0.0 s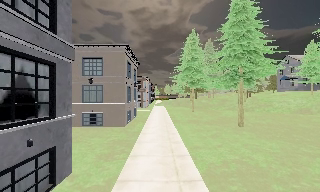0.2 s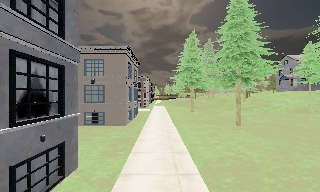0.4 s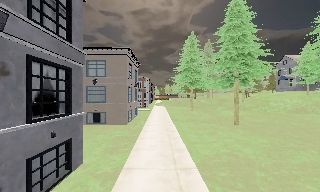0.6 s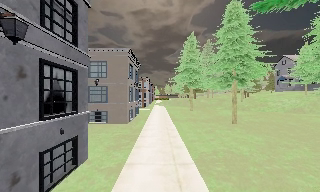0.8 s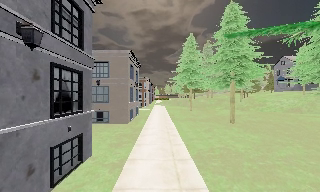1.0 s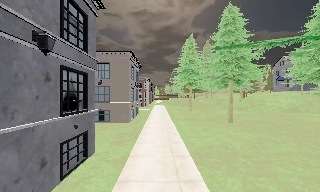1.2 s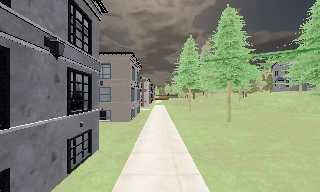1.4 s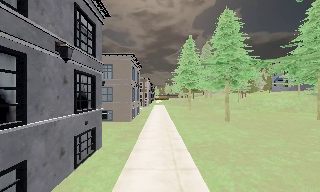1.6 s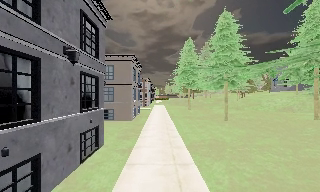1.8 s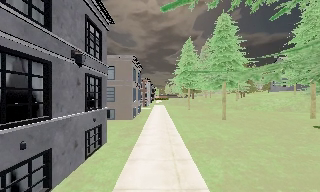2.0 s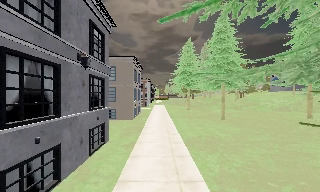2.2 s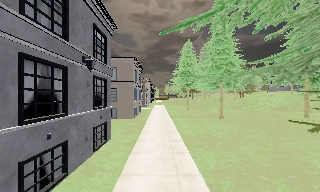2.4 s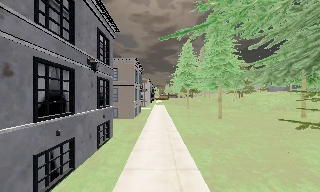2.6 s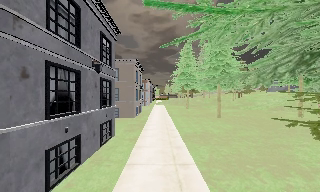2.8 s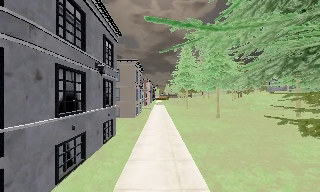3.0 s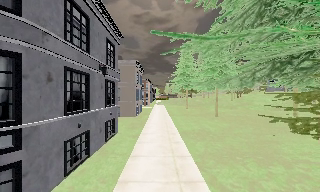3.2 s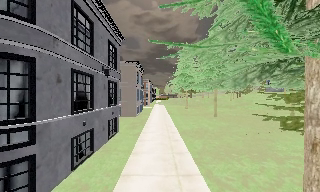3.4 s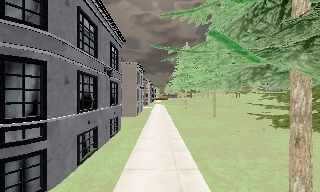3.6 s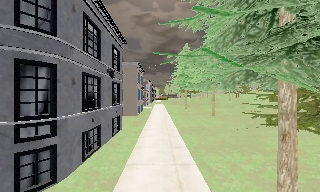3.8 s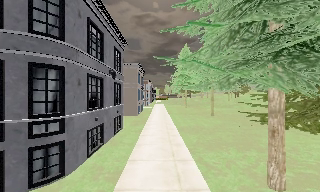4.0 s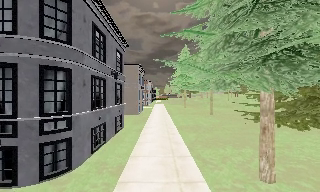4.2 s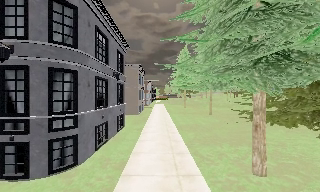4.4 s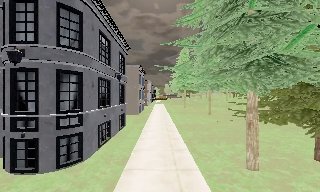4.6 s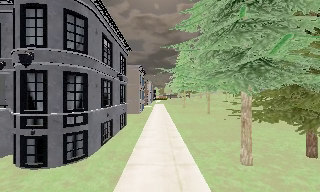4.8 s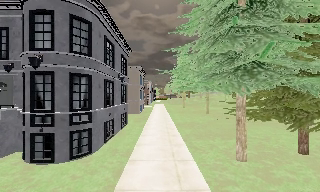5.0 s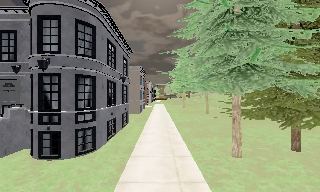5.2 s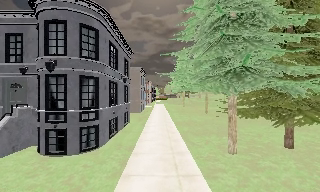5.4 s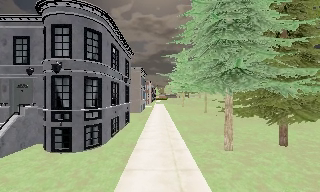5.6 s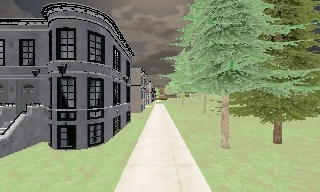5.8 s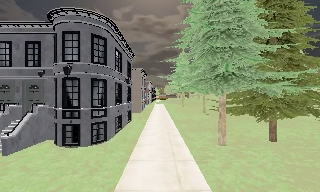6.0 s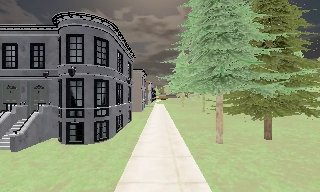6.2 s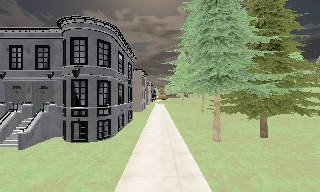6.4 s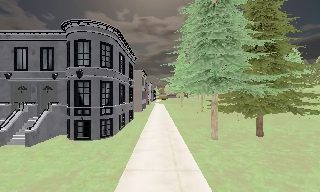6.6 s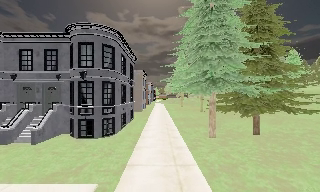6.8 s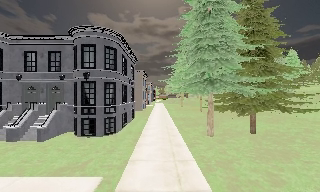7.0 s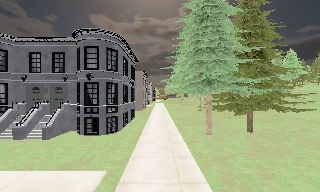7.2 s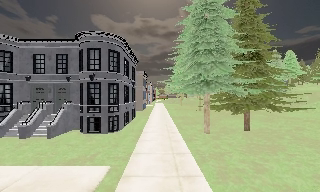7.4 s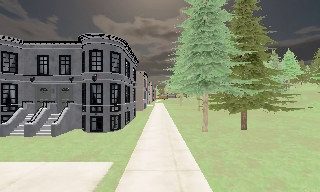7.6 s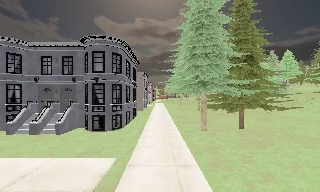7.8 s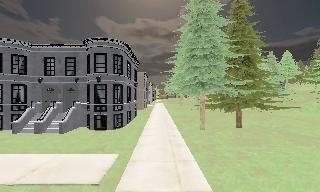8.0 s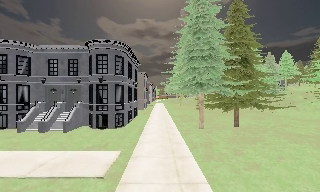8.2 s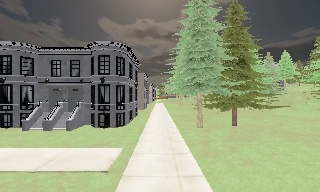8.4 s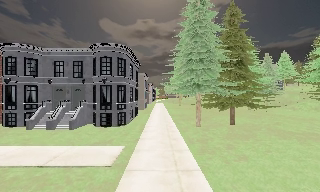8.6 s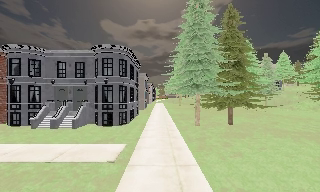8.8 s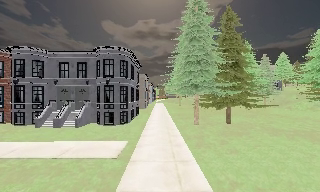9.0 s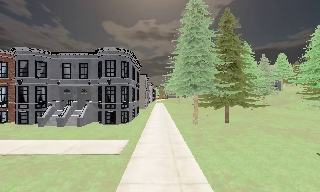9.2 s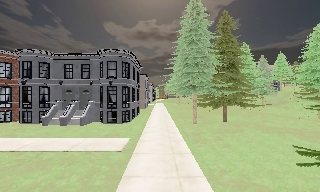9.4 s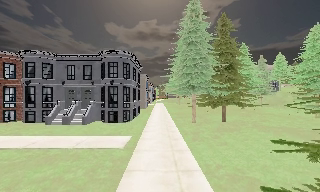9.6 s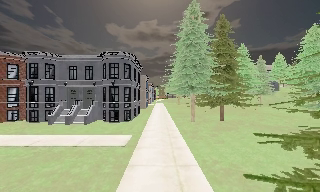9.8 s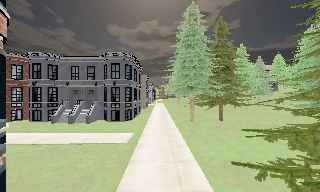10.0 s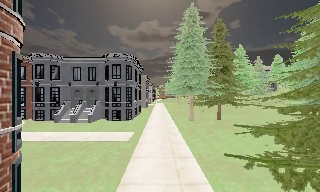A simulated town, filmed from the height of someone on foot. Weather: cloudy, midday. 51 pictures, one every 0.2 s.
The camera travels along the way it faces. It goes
backward.
0.0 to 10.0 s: The camera travels backward, about 20 m, so what stands in front gets smaller.
The film runs backward here.
